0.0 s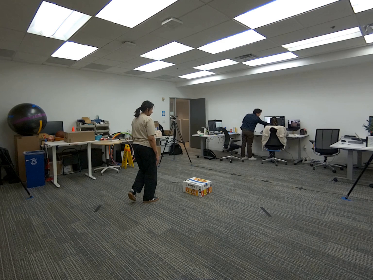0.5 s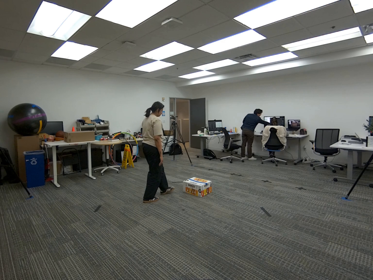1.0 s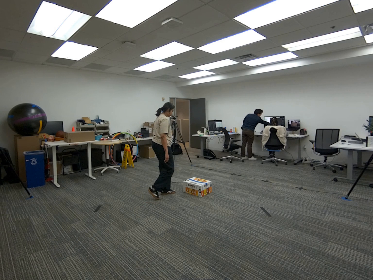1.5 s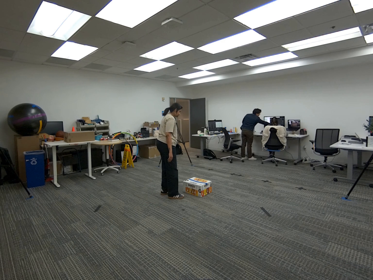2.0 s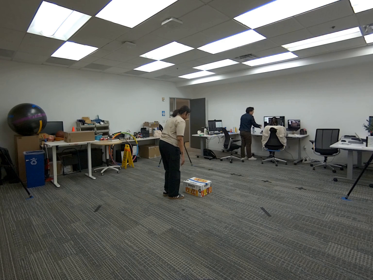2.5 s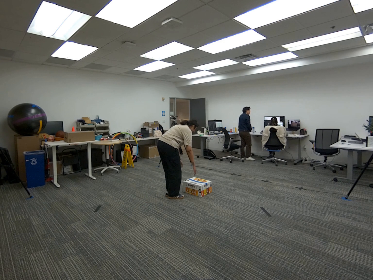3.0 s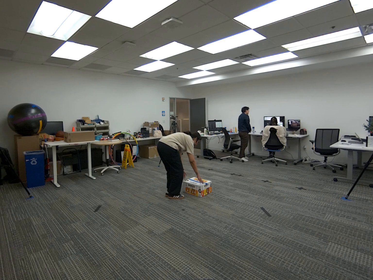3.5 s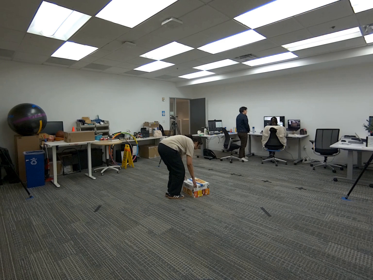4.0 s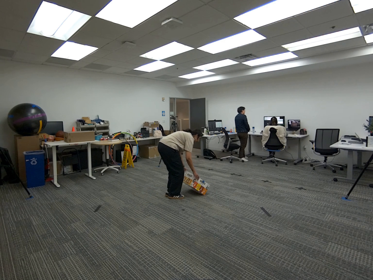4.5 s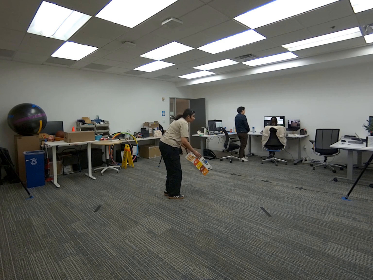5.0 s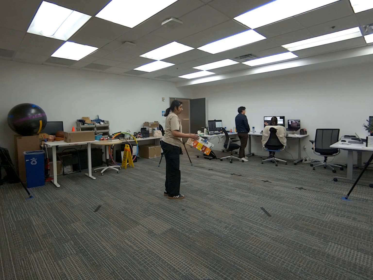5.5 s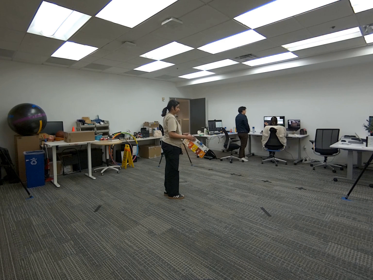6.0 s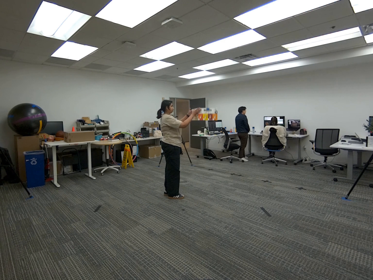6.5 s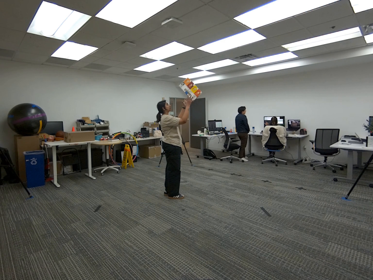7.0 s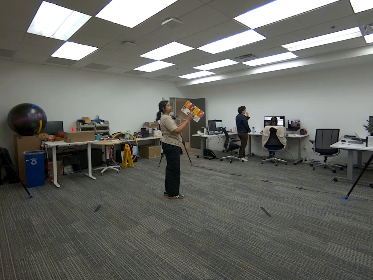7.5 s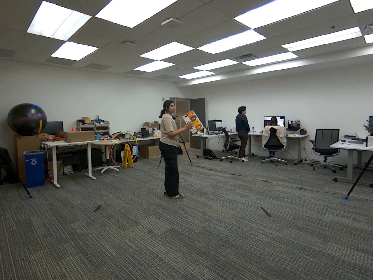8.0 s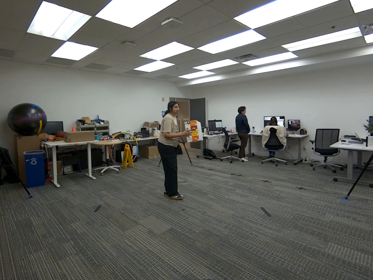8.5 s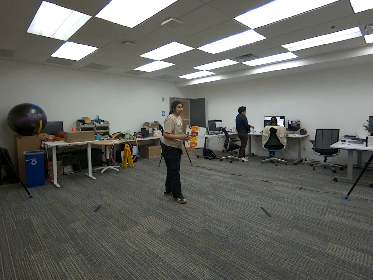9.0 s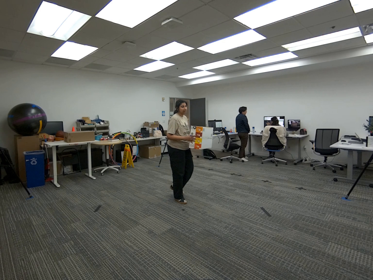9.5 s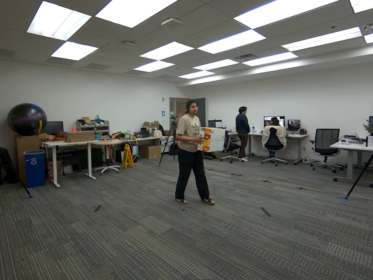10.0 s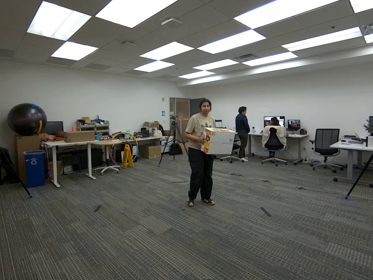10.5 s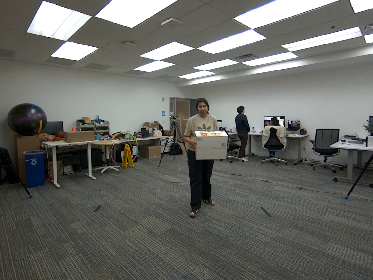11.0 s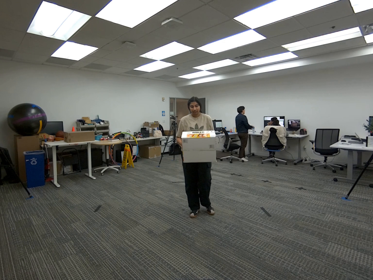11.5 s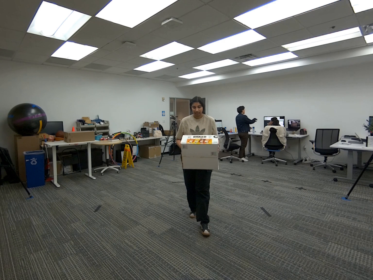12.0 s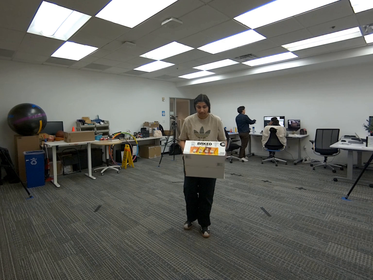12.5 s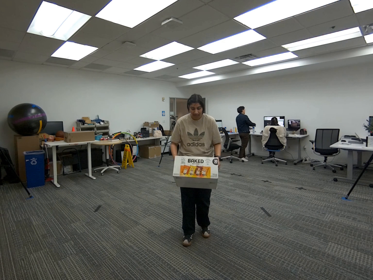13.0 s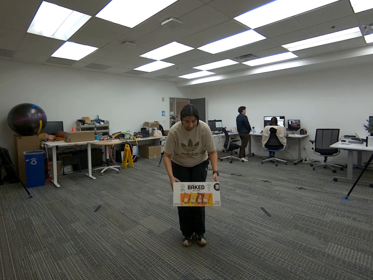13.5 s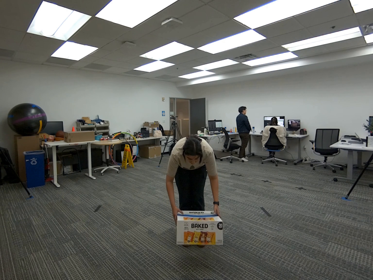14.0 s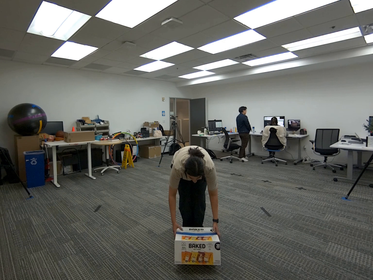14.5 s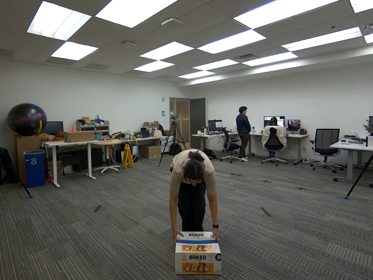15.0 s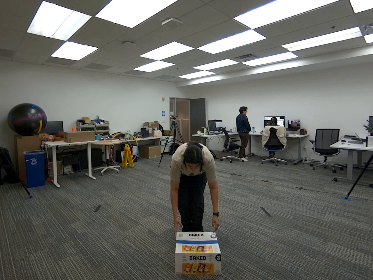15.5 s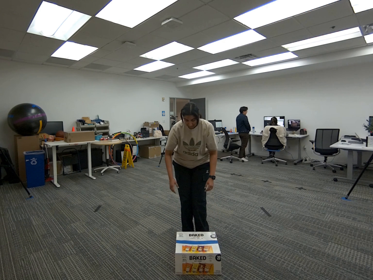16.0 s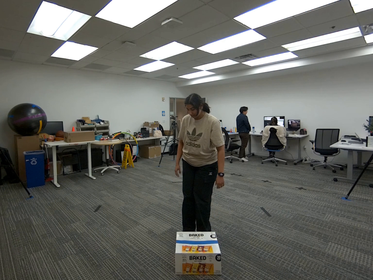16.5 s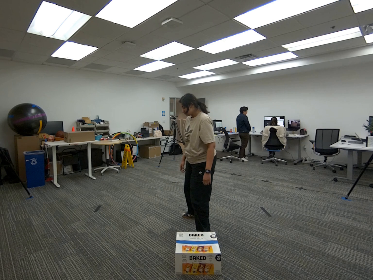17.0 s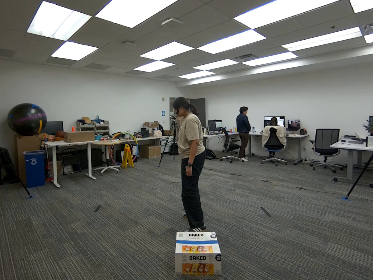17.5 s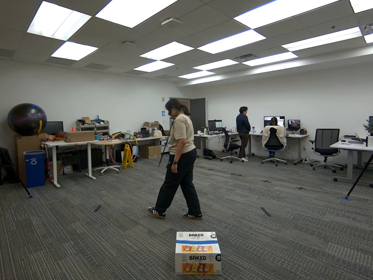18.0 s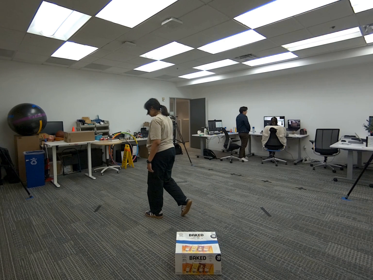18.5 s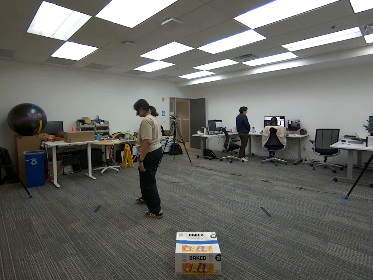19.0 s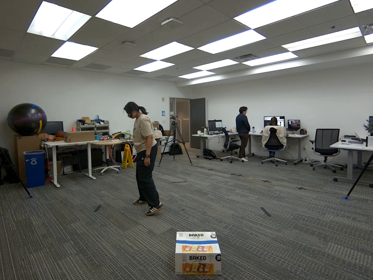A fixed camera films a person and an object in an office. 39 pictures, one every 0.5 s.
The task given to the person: Walk to the snack box and pick the box up and toss it up and catch the box and place the box back to the ground.
